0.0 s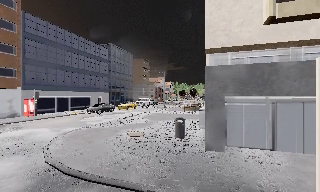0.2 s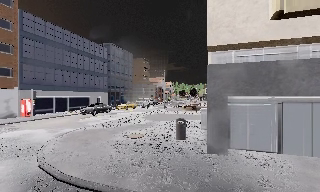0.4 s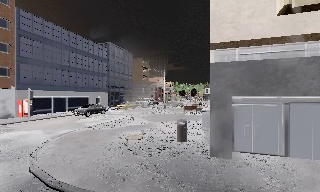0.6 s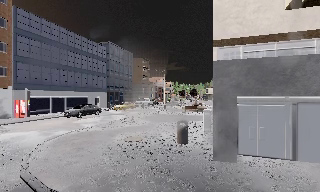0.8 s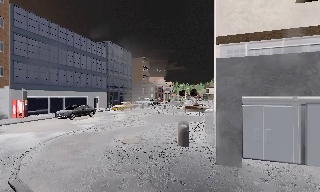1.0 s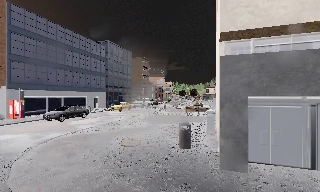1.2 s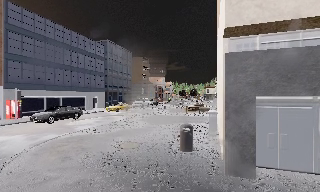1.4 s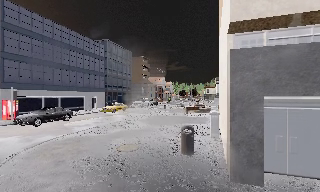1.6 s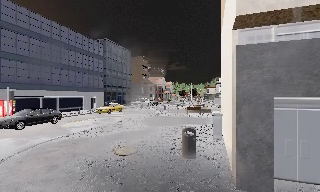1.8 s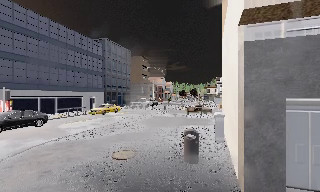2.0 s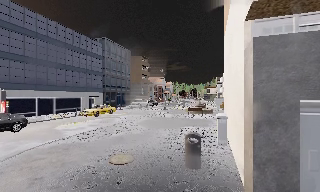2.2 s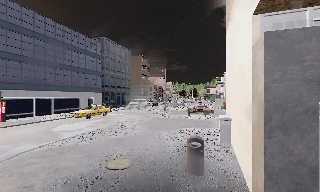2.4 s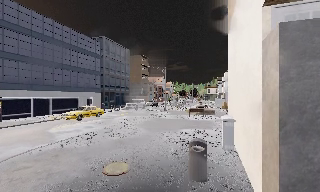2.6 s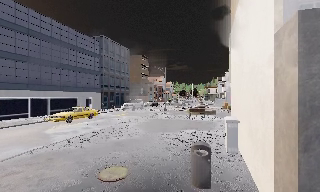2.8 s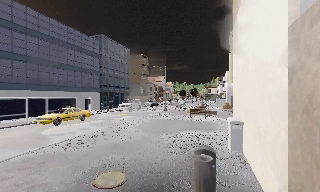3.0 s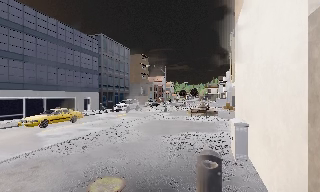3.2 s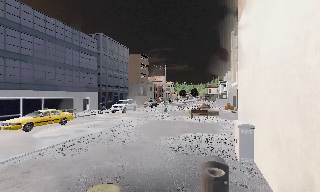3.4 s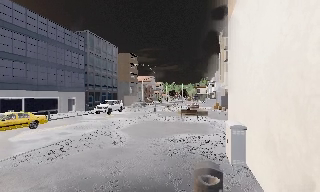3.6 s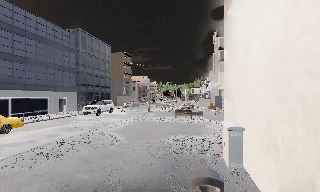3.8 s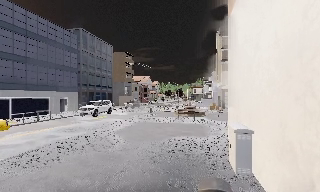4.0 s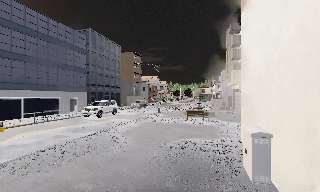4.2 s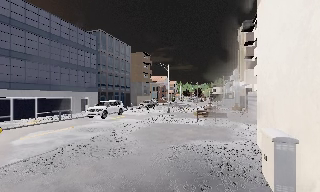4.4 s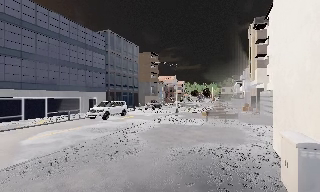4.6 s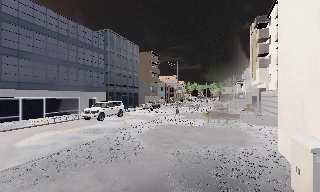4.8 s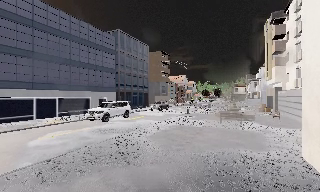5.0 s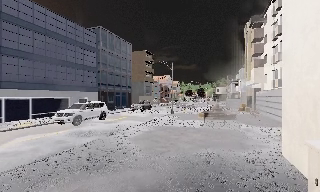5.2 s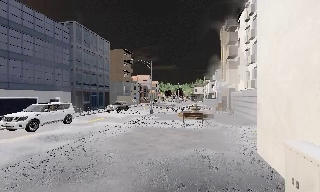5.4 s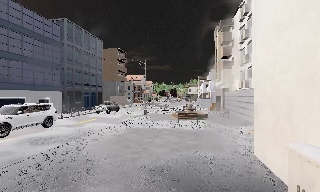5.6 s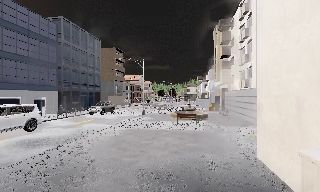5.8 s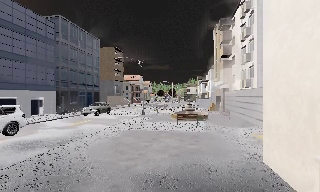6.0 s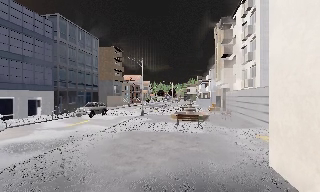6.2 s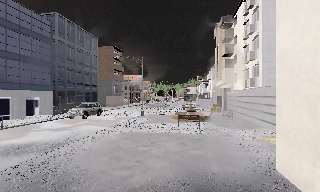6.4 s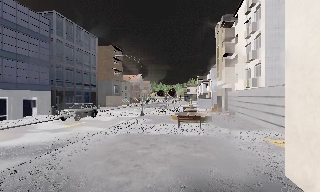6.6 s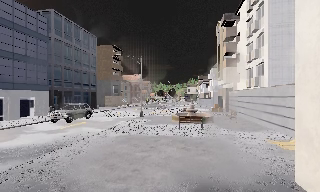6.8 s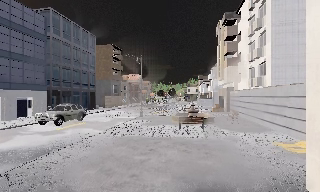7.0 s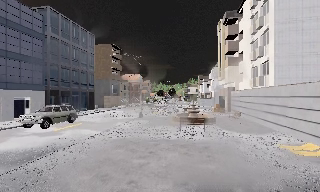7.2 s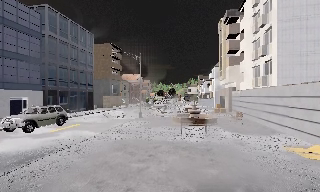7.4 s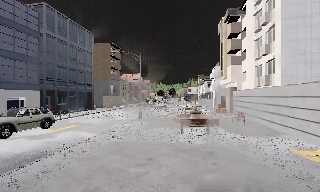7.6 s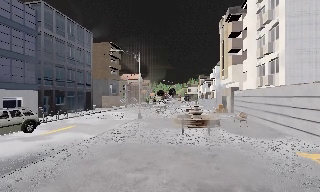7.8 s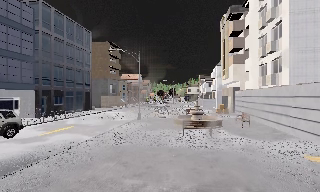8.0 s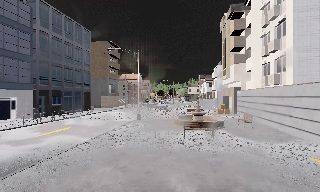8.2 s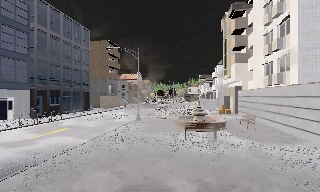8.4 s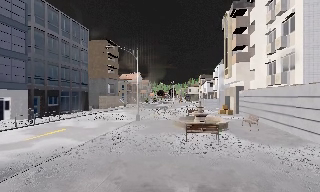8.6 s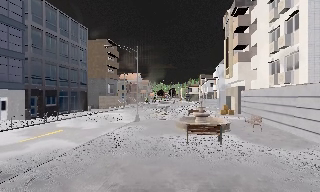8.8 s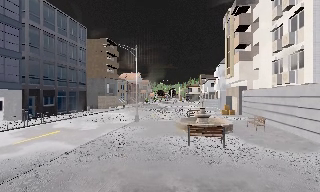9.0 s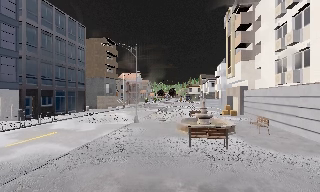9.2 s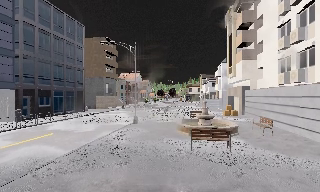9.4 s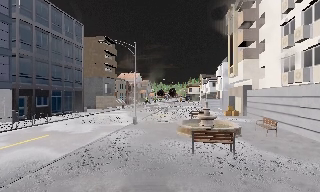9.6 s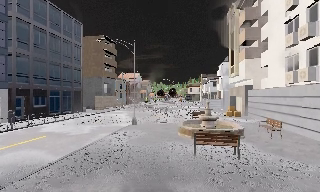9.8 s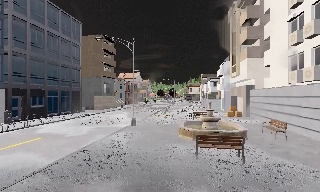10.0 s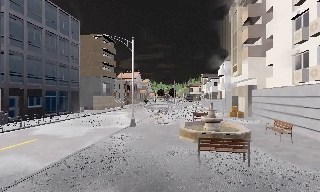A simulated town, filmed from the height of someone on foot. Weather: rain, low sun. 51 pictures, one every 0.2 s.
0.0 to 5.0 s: The camera travels forward, about 9 m, so what stands in front looms larger.
5.0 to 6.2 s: The camera pans to its right, which is clockwise from overhead, by about 10 degrees. It travels forward, about 2 m, so what stands in front looms larger.
6.2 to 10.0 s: The camera travels forward, about 7 m, so what stands in front looms larger.
The film runs forward here.
